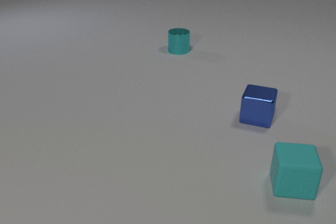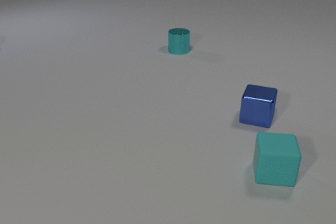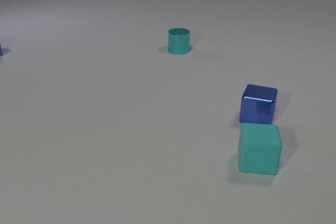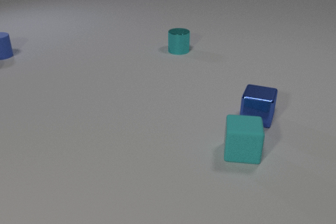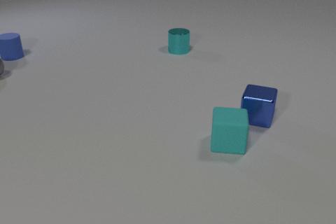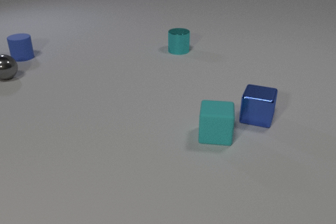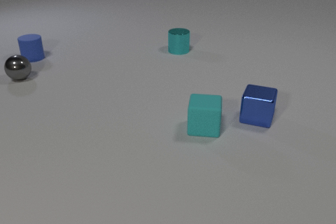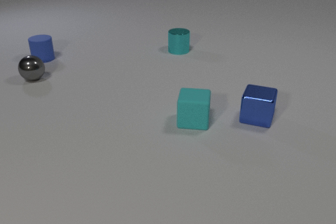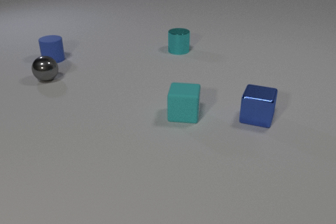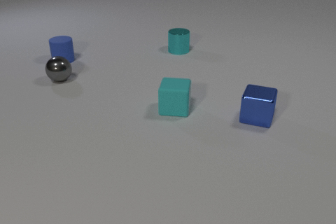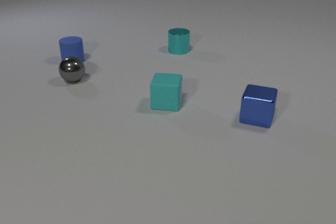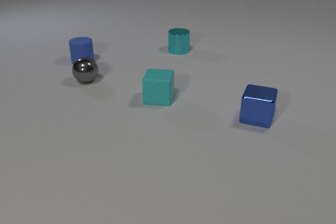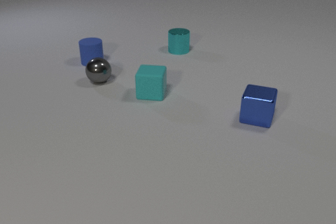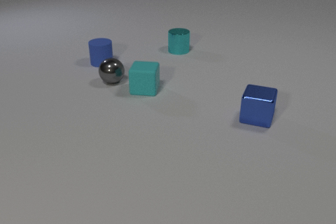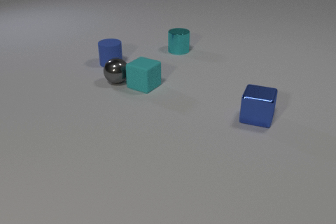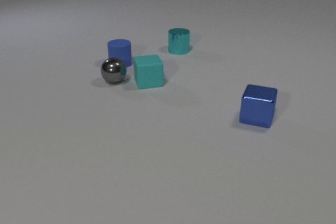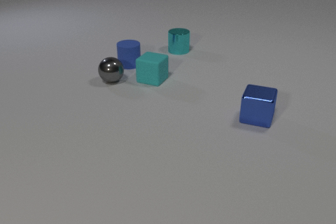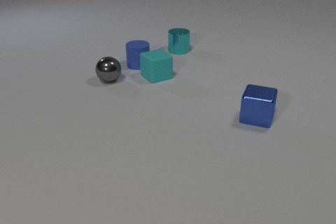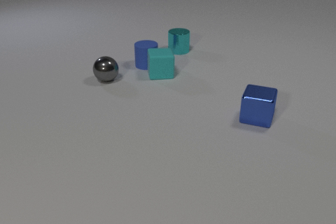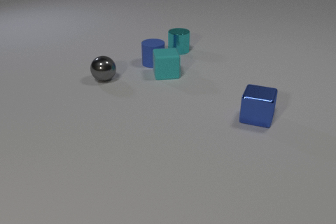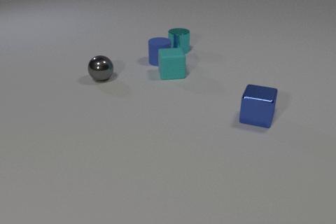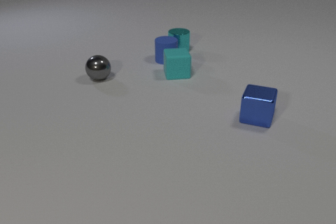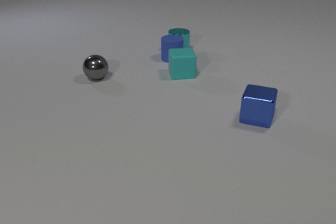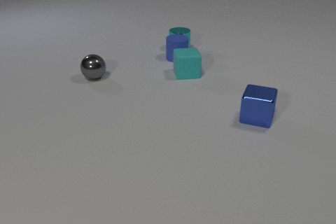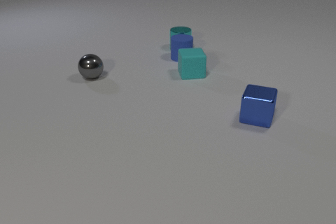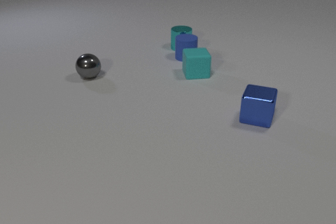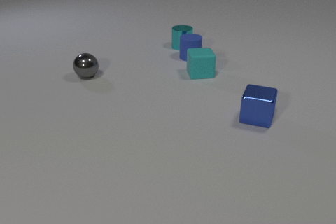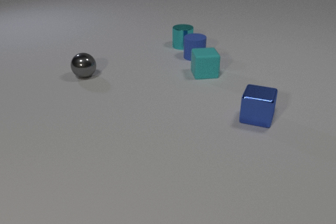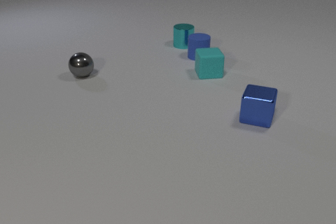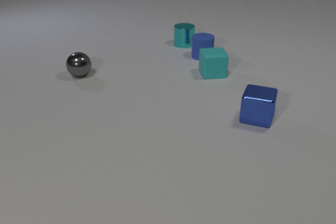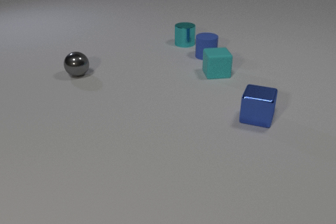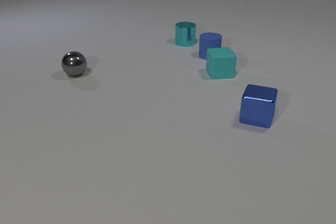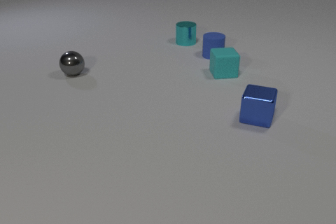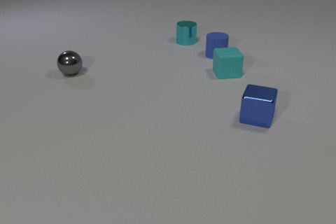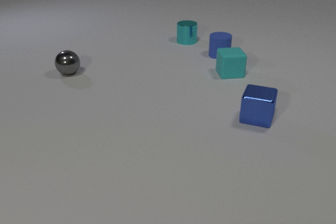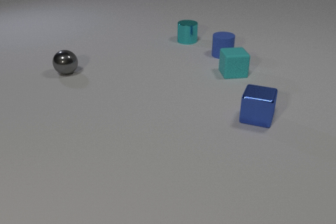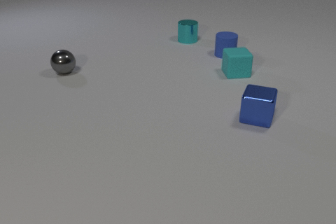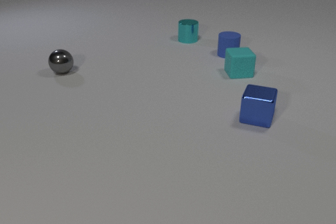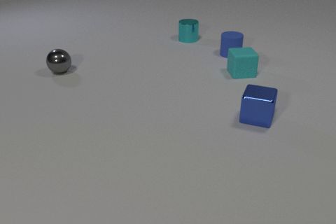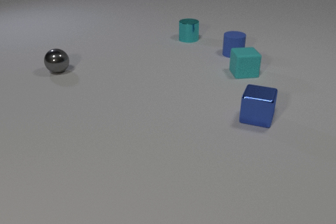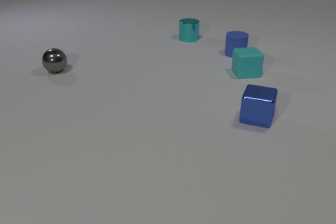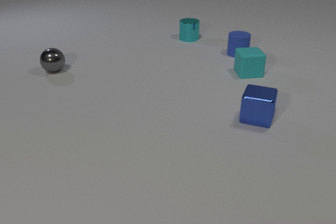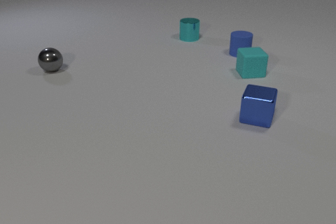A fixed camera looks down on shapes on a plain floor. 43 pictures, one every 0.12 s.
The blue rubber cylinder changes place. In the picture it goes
to the right.
The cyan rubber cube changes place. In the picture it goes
away from the camera.
0.00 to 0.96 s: The gray metal sphere comes in at the left edge, rolls to the right and toward the camera. The cyan rubber cube slides to the left and away from the camera. The blue rubber cylinder comes in at the left edge, slides to the right and toward the camera.
0.96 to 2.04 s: The gray metal sphere rolls to the right. The cyan rubber cube slides away from the camera. The blue rubber cylinder slides to the right. The gray metal sphere and the cyan rubber cube collide.
2.04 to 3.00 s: The gray metal sphere rolls to the left and away from the camera. The cyan rubber cube slides to the right. The blue rubber cylinder slides to the right and away from the camera. The cyan metal cylinder slides away from the camera. The cyan rubber cube and the blue rubber cylinder collide. The blue rubber cylinder and the cyan metal cylinder collide.
3.00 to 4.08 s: The gray metal sphere rolls to the left and away from the camera. The cyan rubber cube slides to the right. The blue rubber cylinder slides to the right. The cyan metal cylinder slides away from the camera.
4.08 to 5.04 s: The gray metal sphere rolls to the left and away from the camera. The cyan rubber cube slides to the right. The blue rubber cylinder slides to the right. The cyan metal cylinder slides away from the camera.
What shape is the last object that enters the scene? sphere.
What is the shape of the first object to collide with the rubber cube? sphere.
How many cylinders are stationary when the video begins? 1.
